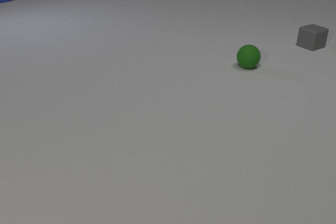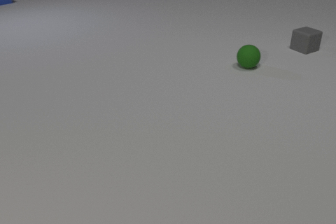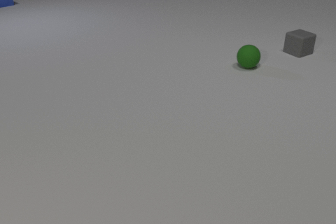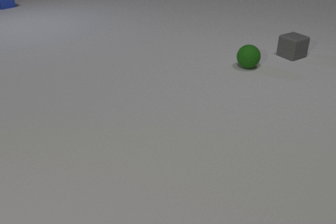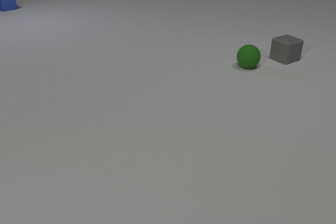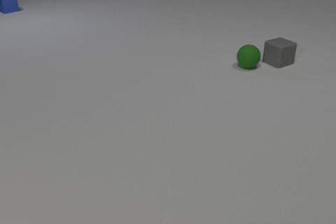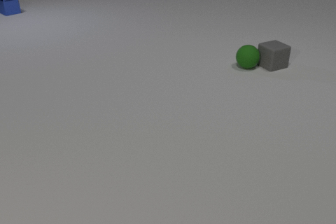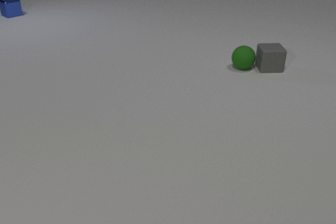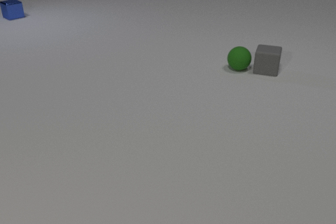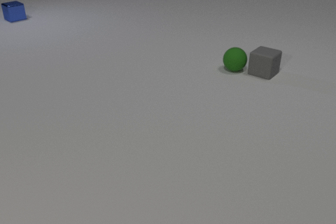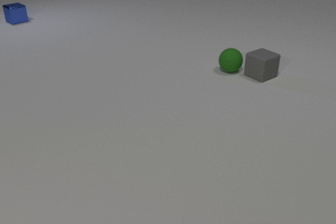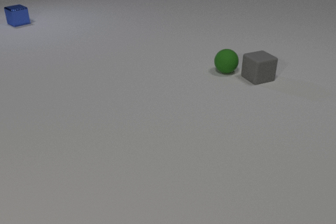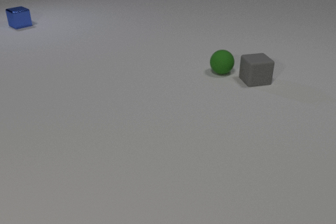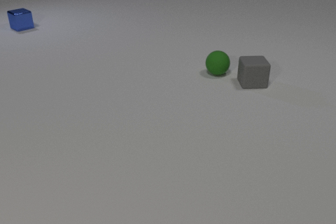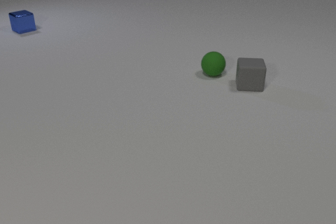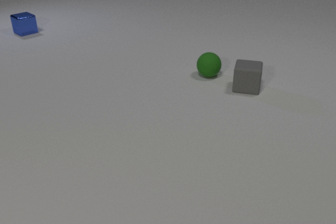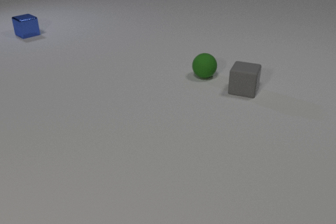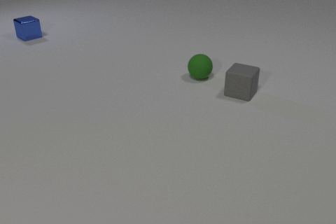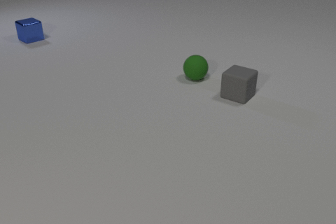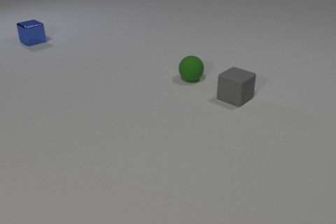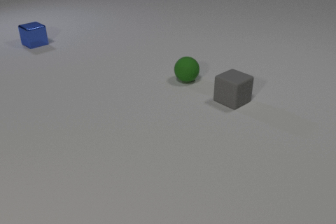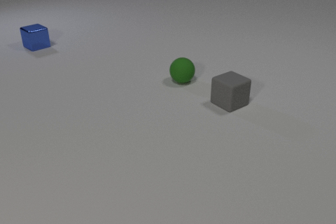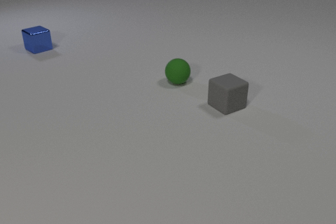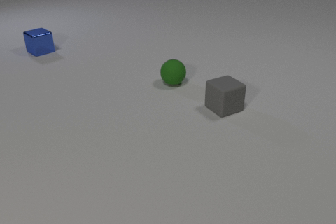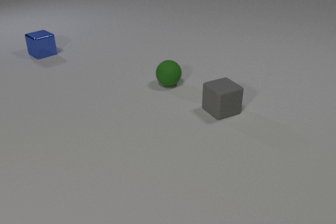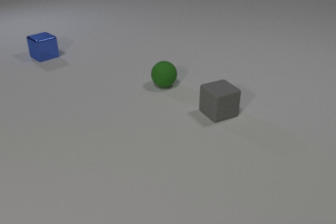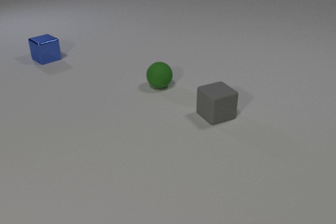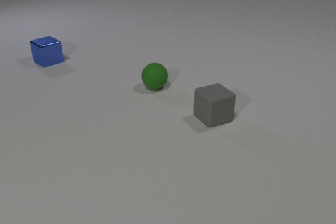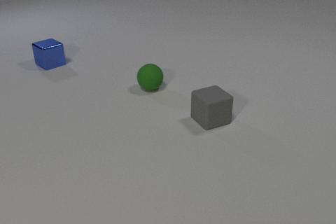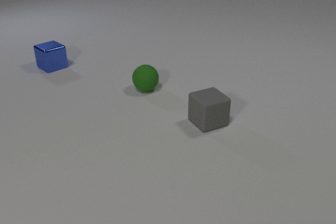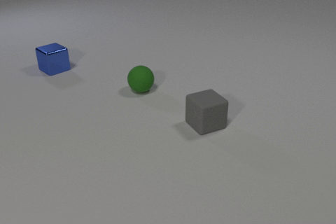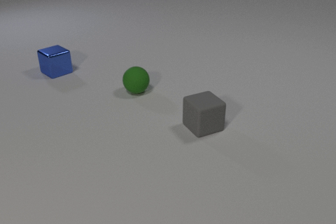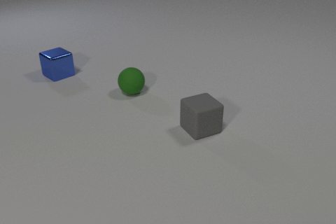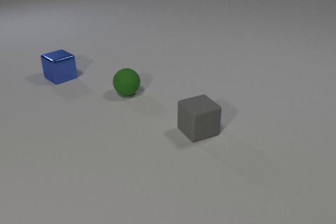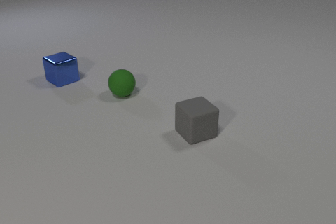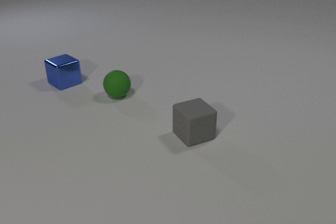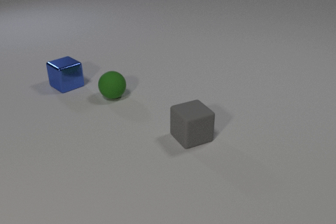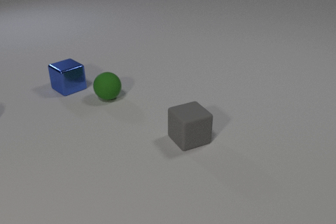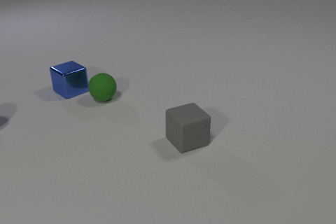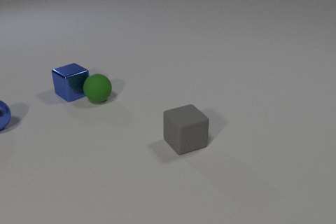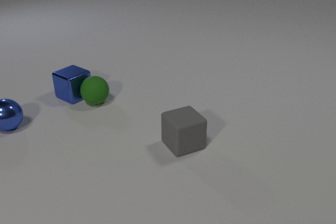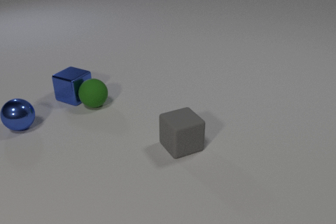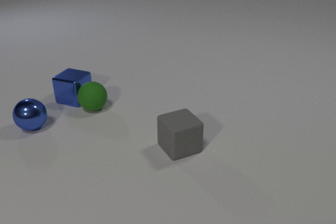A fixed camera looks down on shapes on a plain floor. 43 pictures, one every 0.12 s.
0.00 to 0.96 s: The gray rubber cube slides toward the camera and to the left, spins so that its near face slides to the left, clockwise seen from above. The green rubber sphere rolls to the left and toward the camera. The blue metal cube slides toward the camera. The gray rubber cube and the green rubber sphere collide.
0.96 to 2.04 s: The gray rubber cube slides toward the camera, spins clockwise seen from above by about 105 degrees, its near face sliding to the left. The green rubber sphere rolls to the left and toward the camera. The blue metal cube slides toward the camera.
2.04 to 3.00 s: The gray rubber cube slides toward the camera and to the left, spins so that its near face slides to the left, clockwise seen from above. The green rubber sphere rolls to the left and toward the camera. The blue metal cube slides toward the camera.
3.00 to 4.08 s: The gray rubber cube slides toward the camera and to the left. The green rubber sphere rolls to the left and toward the camera. The blue metal cube slides toward the camera.
4.08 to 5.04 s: The gray rubber cube slides toward the camera and to the left. The green rubber sphere rolls to the left and toward the camera. The blue metal cube slides toward the camera, spins counterclockwise seen from above by about 30 degrees, its near face sliding to the right. The blue metal sphere comes in at the left edge, rolls to the right. The green rubber sphere and the blue metal cube collide.
What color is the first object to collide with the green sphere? gray.
How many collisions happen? 2.
What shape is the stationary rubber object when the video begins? sphere.
